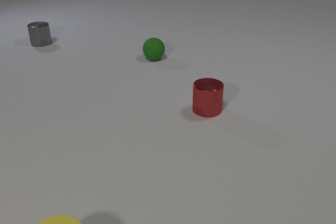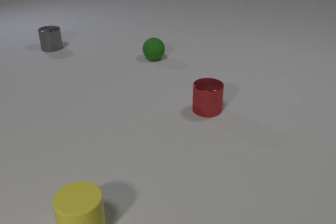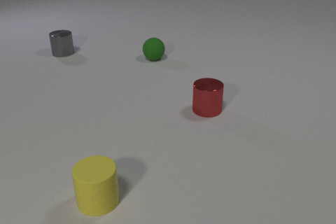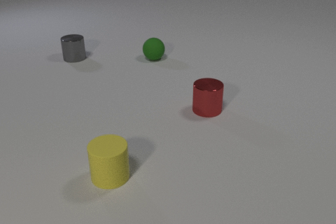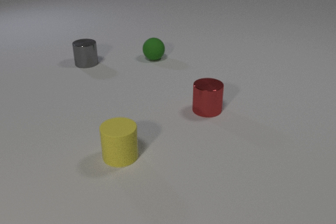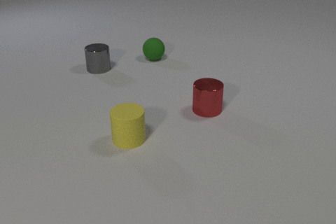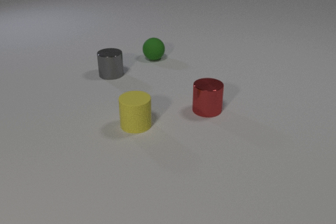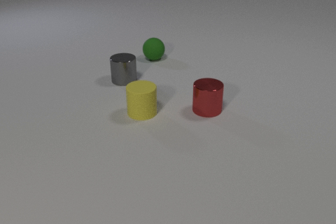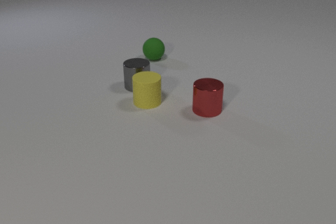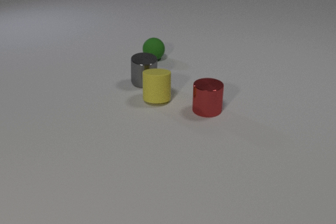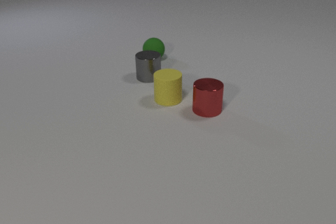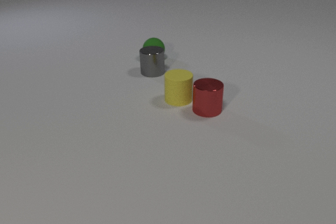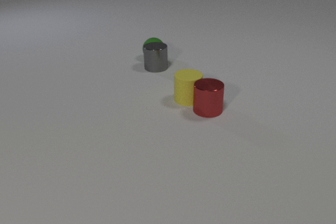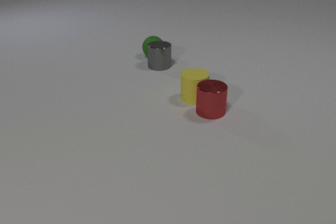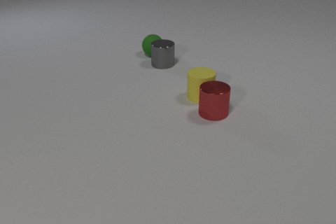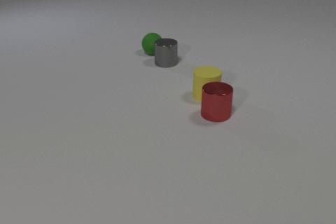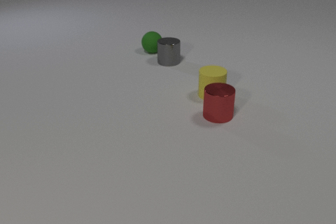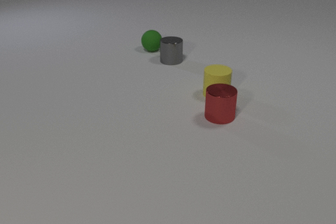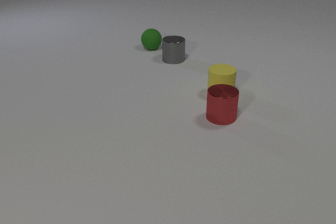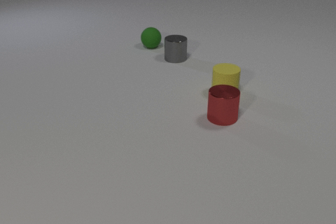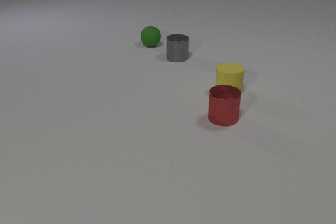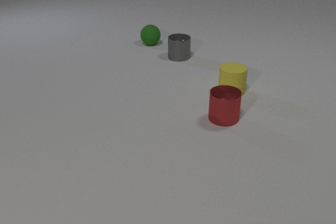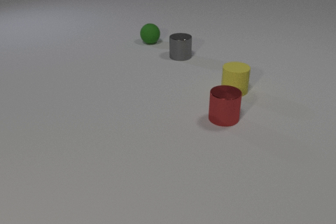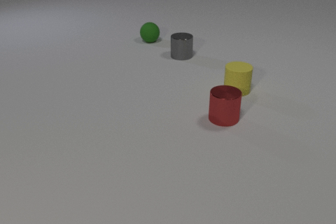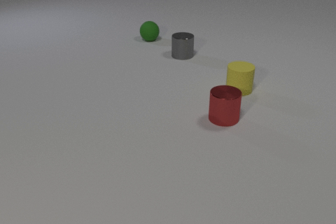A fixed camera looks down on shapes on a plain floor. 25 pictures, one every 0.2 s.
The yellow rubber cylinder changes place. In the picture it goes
away from the camera.
The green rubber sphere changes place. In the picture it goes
away from the camera.
0.0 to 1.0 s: The gray metal cylinder slides toward the camera and to the right. The yellow rubber cylinder slides away from the camera.
1.0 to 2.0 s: The gray metal cylinder slides to the right and toward the camera. The yellow rubber cylinder slides away from the camera and to the right. The gray metal cylinder and the yellow rubber cylinder collide.
2.0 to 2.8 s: The gray metal cylinder slides away from the camera and to the right. The yellow rubber cylinder slides to the right. The green rubber sphere rolls away from the camera. The red metal cylinder slides to the right. The yellow rubber cylinder and the red metal cylinder collide. The gray metal cylinder and the green rubber sphere collide.
2.8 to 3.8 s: The gray metal cylinder slides away from the camera and to the right. The yellow rubber cylinder slides to the right and away from the camera. The green rubber sphere rolls away from the camera. The red metal cylinder slides to the right and toward the camera.
3.8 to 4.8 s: The gray metal cylinder slides away from the camera and to the right. The yellow rubber cylinder slides to the right and away from the camera. The green rubber sphere rolls away from the camera.
What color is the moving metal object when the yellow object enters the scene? gray.
What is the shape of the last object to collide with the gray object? sphere.
What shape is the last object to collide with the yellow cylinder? cylinder.
